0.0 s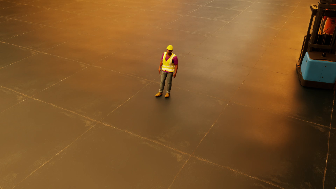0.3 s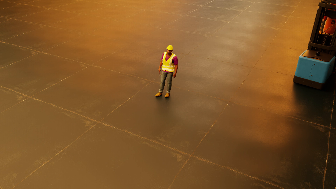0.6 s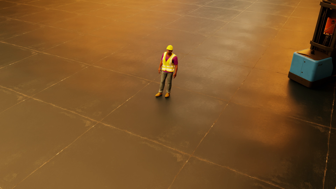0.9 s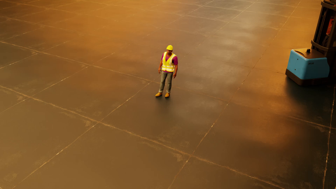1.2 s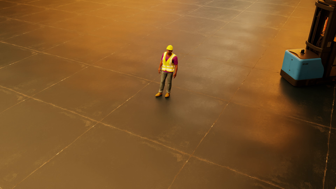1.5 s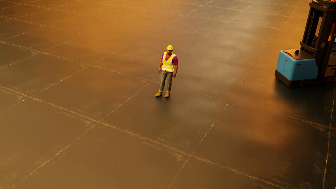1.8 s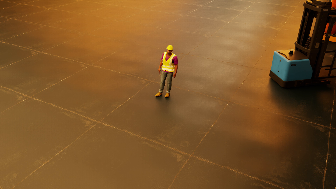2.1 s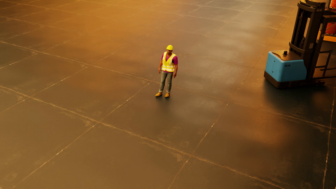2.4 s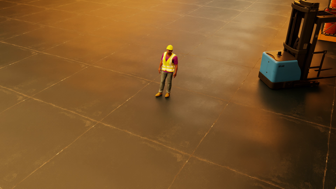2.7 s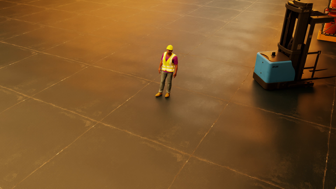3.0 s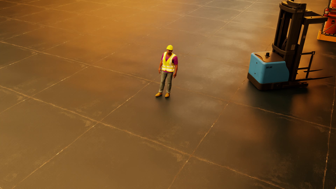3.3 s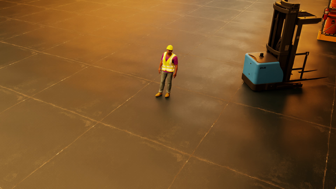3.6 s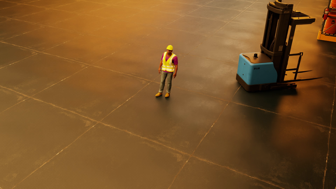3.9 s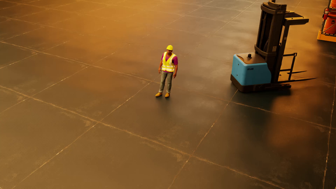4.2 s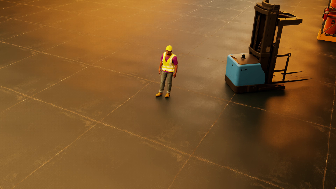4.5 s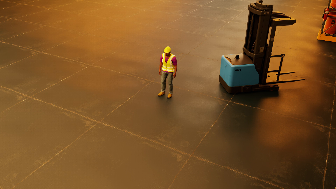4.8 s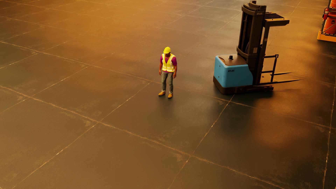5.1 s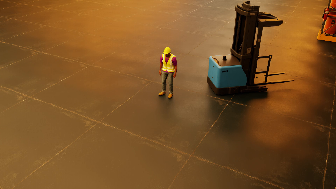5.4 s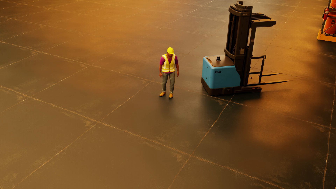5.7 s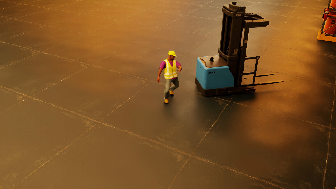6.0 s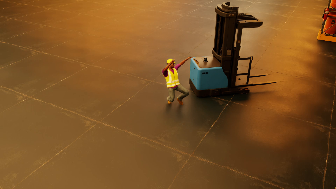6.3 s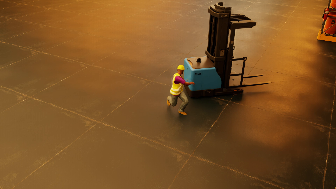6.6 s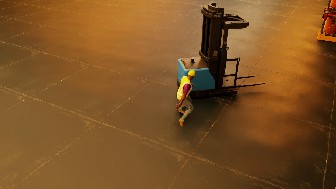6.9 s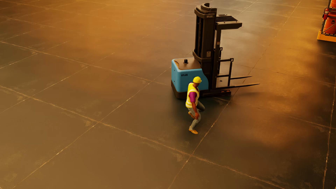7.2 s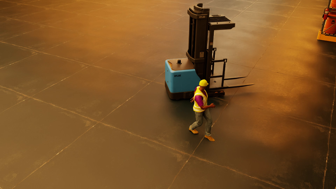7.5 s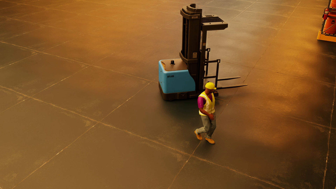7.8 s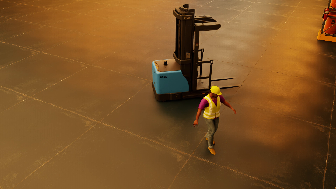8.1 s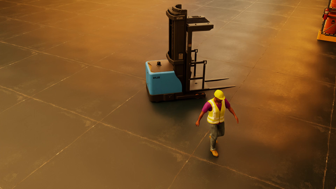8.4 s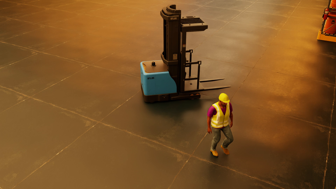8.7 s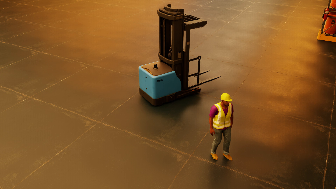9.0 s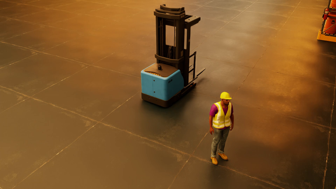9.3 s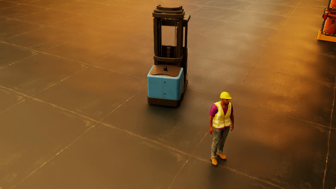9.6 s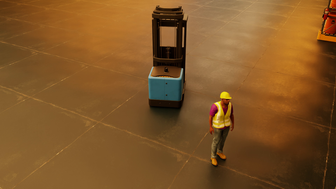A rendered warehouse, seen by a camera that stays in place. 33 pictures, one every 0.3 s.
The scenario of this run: Near miss between a forklift and a person.
